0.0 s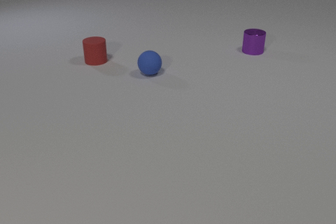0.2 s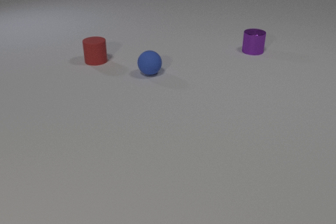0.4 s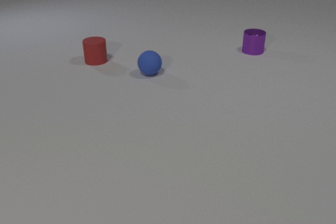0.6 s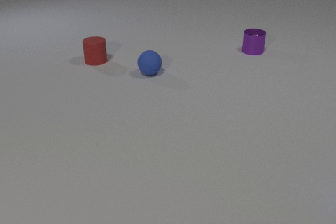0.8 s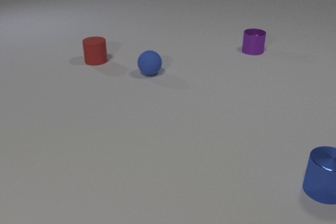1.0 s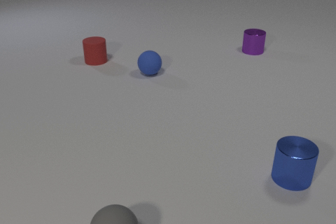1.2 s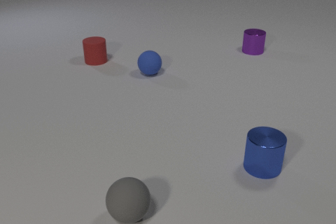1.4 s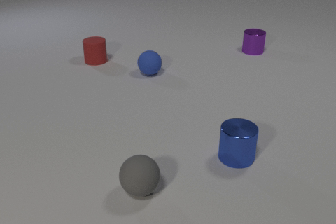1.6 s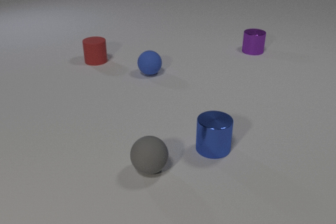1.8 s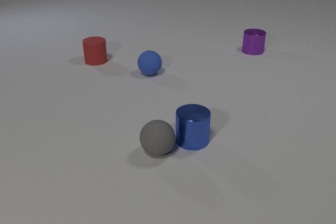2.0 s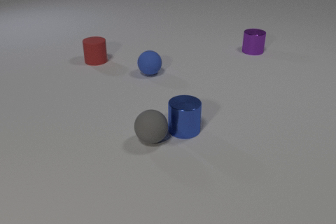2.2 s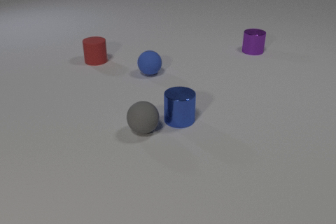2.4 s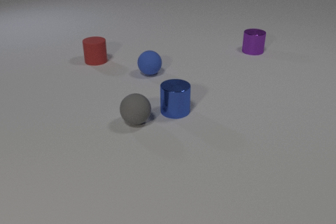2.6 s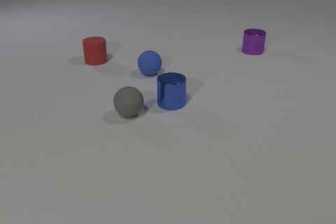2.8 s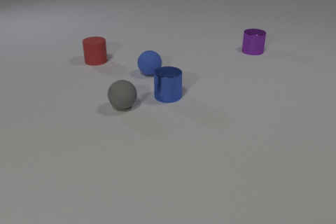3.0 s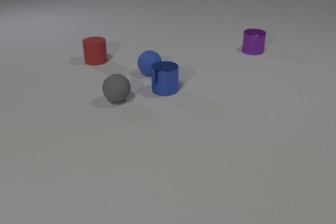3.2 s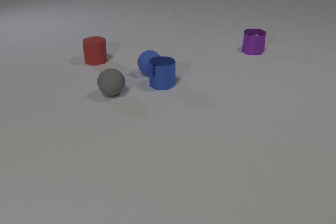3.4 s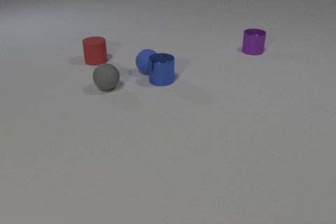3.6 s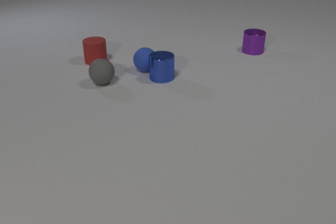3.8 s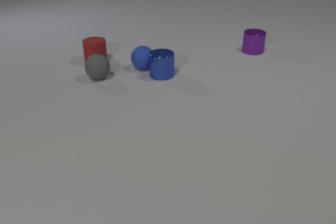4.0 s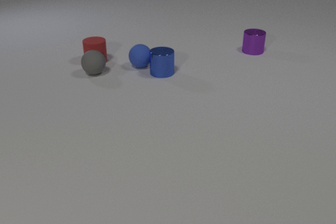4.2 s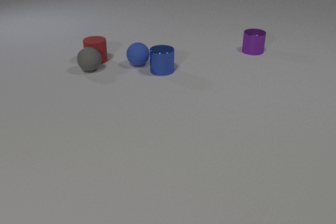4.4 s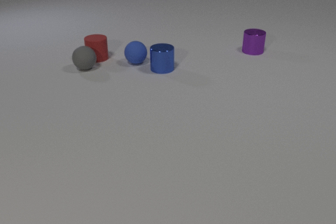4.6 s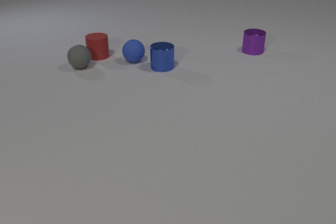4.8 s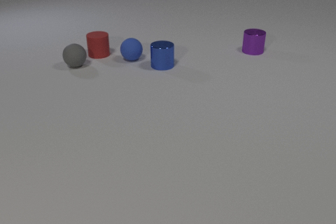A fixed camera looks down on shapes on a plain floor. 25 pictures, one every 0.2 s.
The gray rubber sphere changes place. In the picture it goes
away from the camera.
0.0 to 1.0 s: The blue metal cylinder comes in at the right edge, slides to the left. The gray rubber sphere comes in at the bottom edge, rolls away from the camera.
1.0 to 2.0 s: The blue metal cylinder slides to the left and away from the camera. The gray rubber sphere rolls away from the camera. The blue metal cylinder and the gray rubber sphere collide.
2.0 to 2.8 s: The blue metal cylinder slides away from the camera. The gray rubber sphere rolls away from the camera and to the left.
2.8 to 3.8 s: The blue metal cylinder slides away from the camera. The gray rubber sphere rolls away from the camera. The blue rubber sphere rolls away from the camera and to the left. The blue metal cylinder and the blue rubber sphere collide.
3.8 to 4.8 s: The blue metal cylinder slides away from the camera. The gray rubber sphere rolls away from the camera and to the left. The blue rubber sphere rolls away from the camera and to the left. The red rubber cylinder slides away from the camera. The gray rubber sphere and the red rubber cylinder collide.
What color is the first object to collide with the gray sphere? blue.
What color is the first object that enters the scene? blue.
What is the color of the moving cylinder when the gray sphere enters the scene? blue.
